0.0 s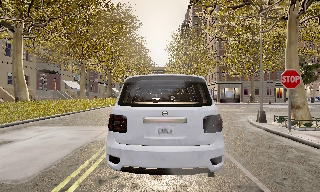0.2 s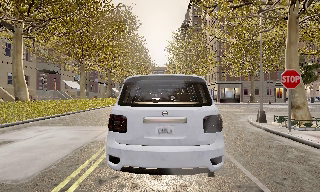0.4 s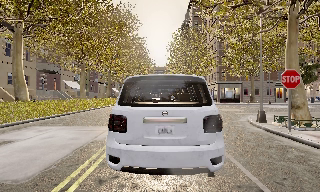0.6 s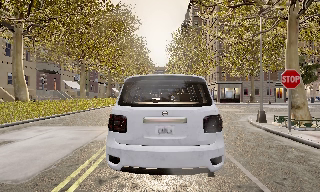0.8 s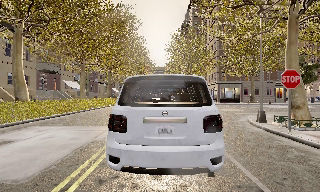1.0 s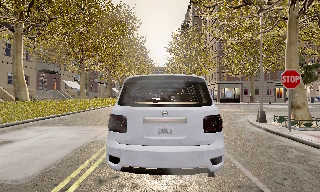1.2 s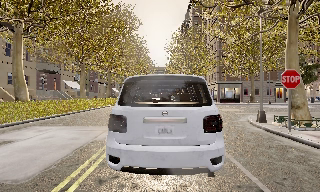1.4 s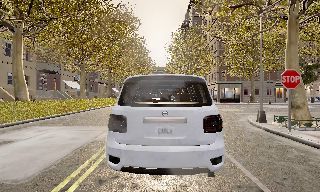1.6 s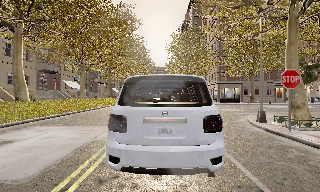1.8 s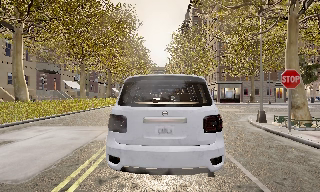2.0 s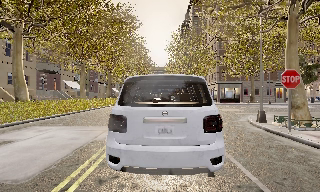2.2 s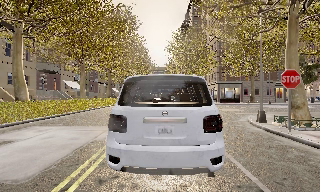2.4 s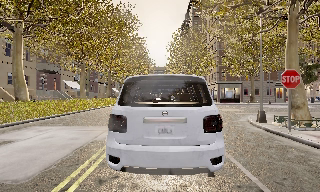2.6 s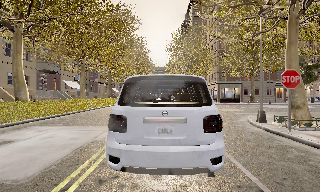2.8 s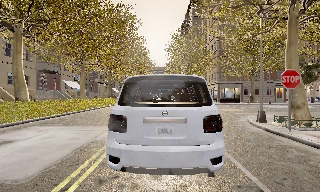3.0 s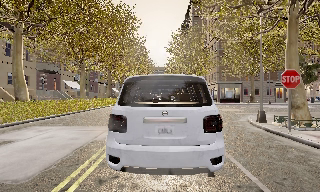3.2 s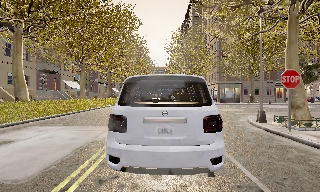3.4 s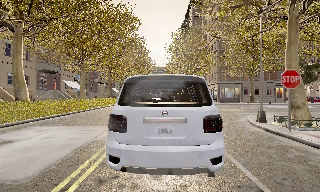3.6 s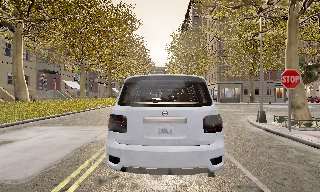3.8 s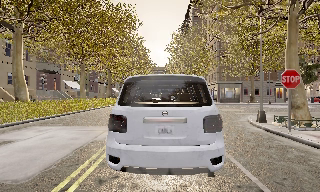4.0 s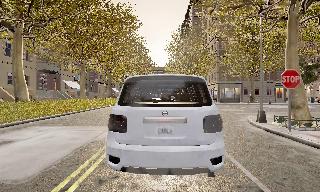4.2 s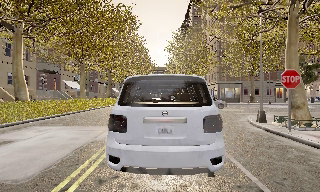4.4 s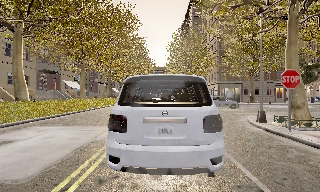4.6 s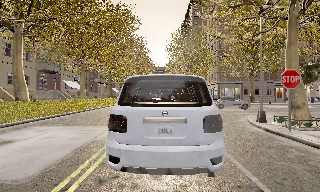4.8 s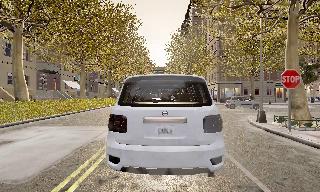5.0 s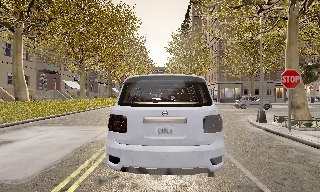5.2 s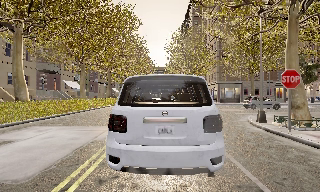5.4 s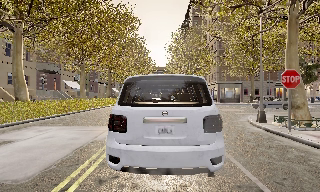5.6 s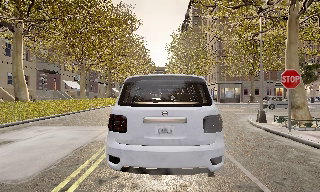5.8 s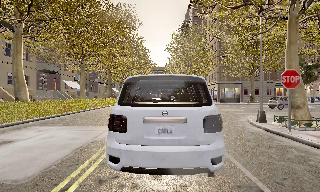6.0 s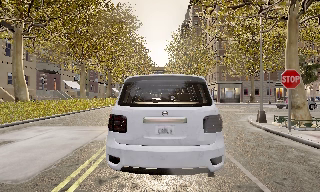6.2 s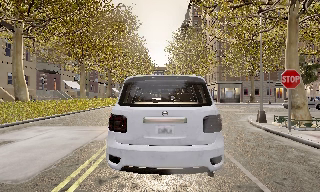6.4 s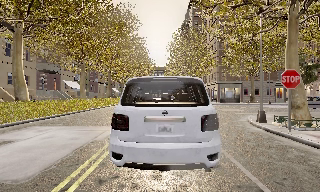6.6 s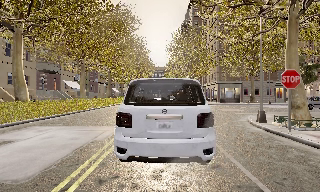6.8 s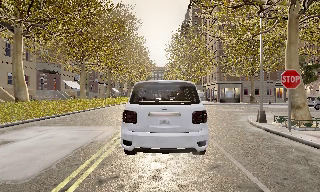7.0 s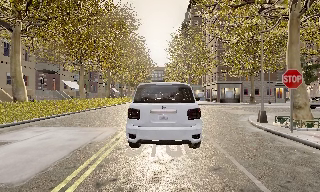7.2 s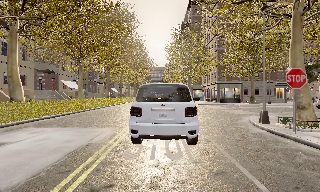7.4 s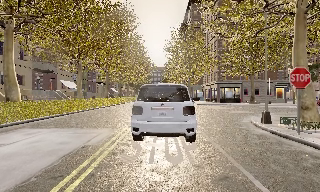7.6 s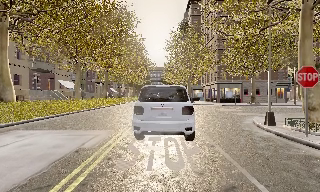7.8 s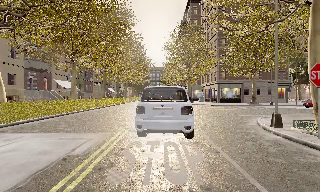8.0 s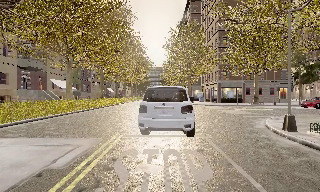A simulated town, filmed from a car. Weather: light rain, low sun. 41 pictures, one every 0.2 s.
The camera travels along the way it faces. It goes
forward.
0.0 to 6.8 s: The camera keeps its place and its aim.
6.8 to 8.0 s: The camera travels forward, about 2 m, so what stands in front looms larger. It gains speed.
The film runs forward here.
